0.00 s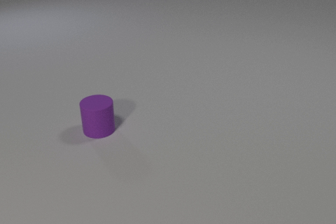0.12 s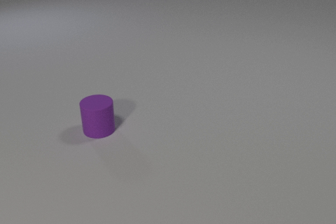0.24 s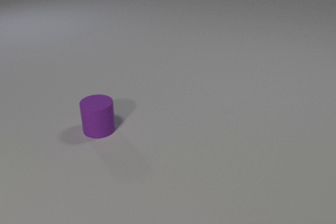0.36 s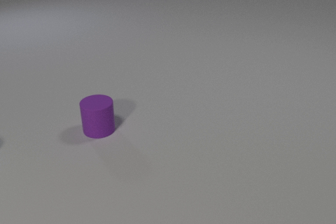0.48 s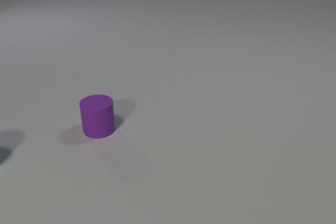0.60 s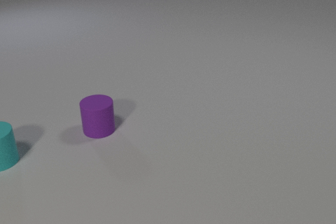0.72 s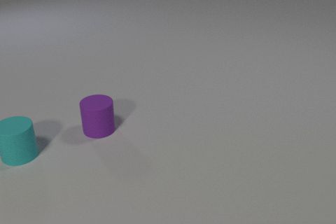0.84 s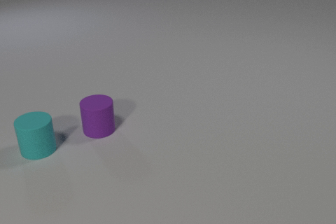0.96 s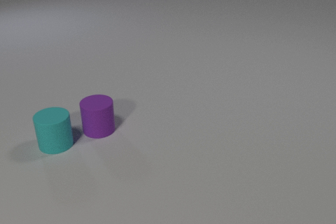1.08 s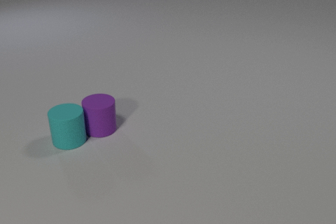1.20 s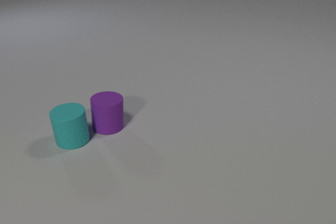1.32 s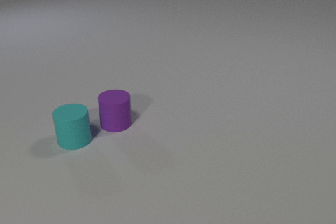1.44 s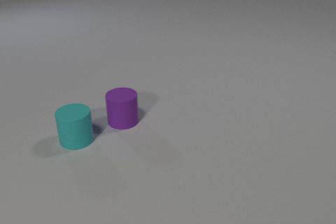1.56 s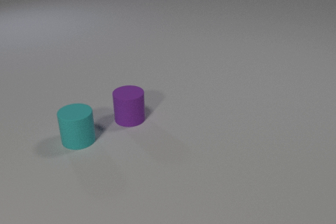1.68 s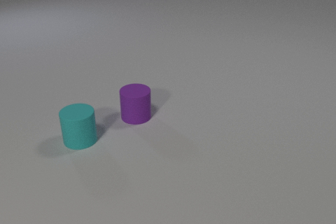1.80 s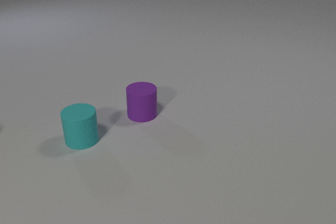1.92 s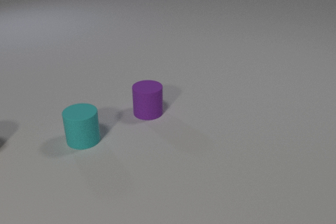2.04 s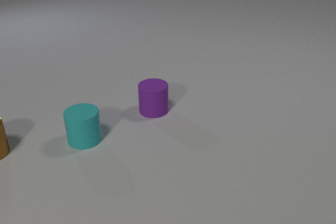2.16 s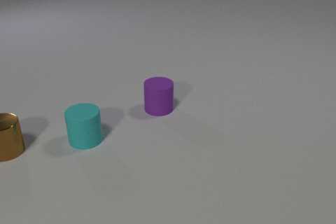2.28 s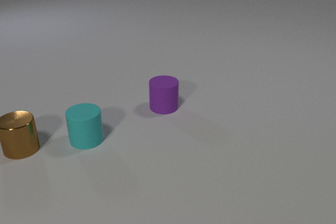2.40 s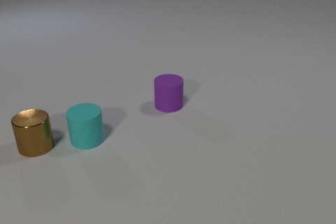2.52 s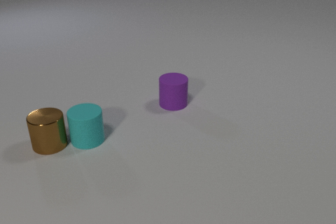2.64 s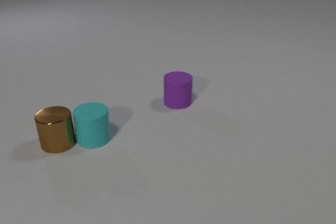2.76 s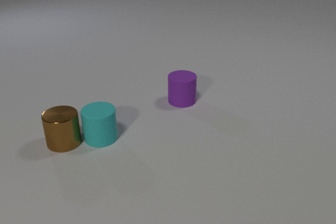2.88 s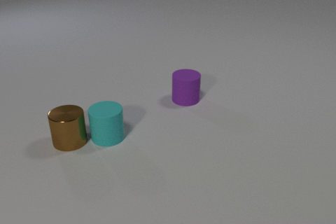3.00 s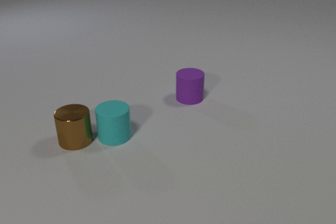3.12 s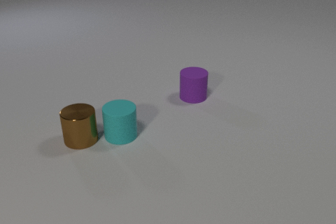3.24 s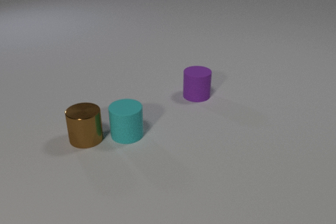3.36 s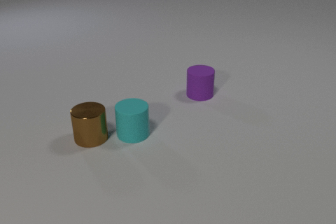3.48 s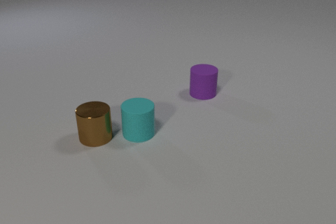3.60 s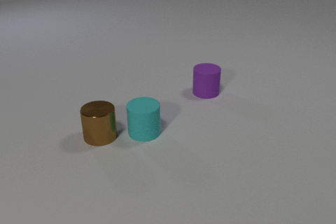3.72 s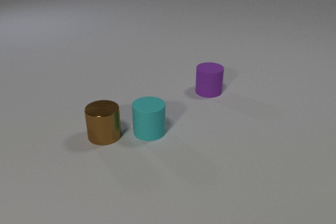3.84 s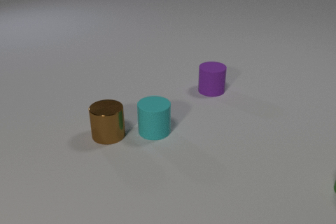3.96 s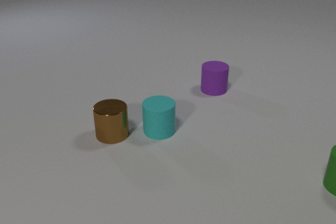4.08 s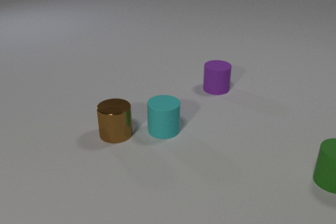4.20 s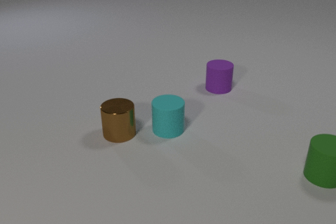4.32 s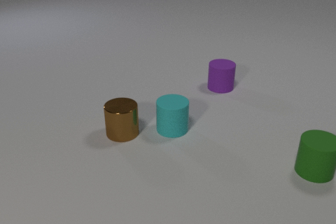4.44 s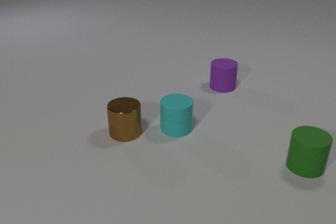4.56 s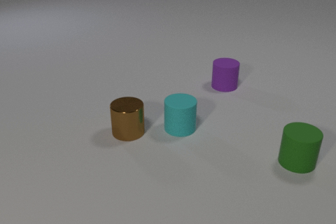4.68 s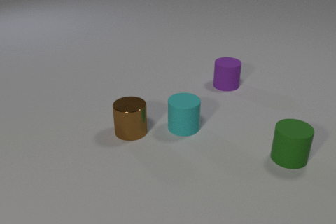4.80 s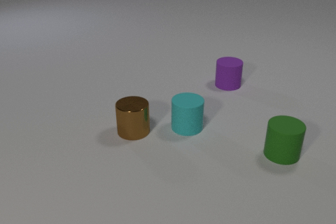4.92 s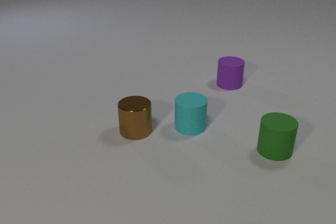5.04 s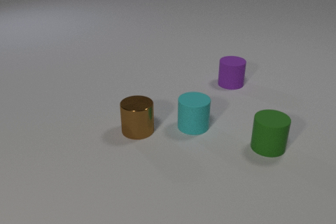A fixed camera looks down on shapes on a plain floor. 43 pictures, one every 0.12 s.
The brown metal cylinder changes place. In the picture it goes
to the right.
The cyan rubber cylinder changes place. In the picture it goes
to the right.
0.00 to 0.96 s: The cyan rubber cylinder comes in at the left edge, slides to the right.
0.96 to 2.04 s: The cyan rubber cylinder slides to the right. The purple rubber cylinder slides to the right and away from the camera. The brown metal cylinder comes in at the left edge. The cyan rubber cylinder and the purple rubber cylinder collide.
2.04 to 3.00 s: The cyan rubber cylinder slides to the right. The purple rubber cylinder slides to the right and away from the camera. The brown metal cylinder slides to the right. The cyan rubber cylinder and the brown metal cylinder collide.
3.00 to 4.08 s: The cyan rubber cylinder slides to the right. The purple rubber cylinder slides to the right and away from the camera. The brown metal cylinder slides to the right. The green rubber cylinder comes in at the right edge, slides to the left.
4.08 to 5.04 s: The cyan rubber cylinder slides to the right. The purple rubber cylinder slides to the right and away from the camera. The brown metal cylinder slides to the right. The green rubber cylinder slides to the left and away from the camera.
How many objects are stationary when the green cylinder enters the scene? 0.
What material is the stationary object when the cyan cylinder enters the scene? rubber.
How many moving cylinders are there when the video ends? 4.
